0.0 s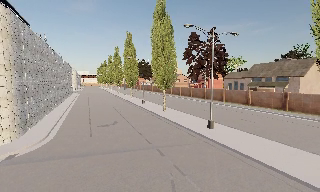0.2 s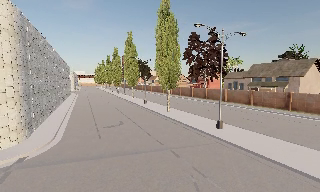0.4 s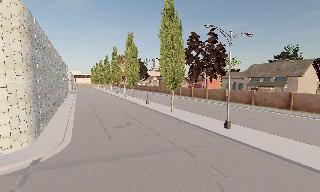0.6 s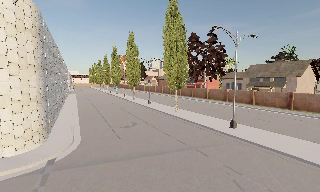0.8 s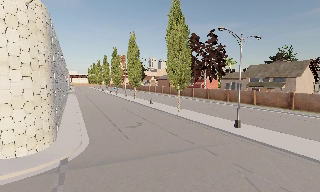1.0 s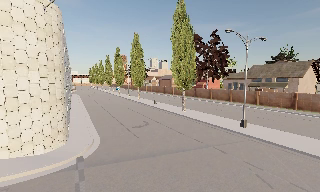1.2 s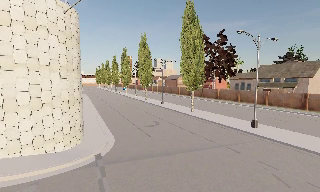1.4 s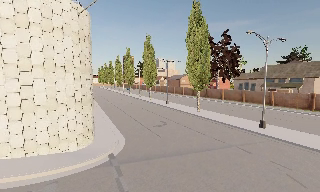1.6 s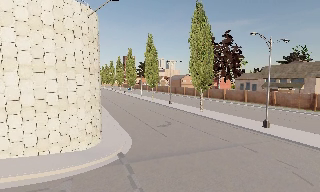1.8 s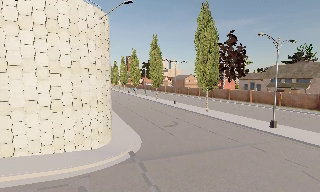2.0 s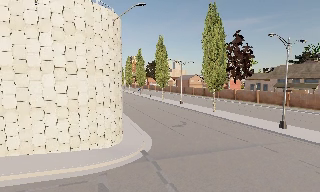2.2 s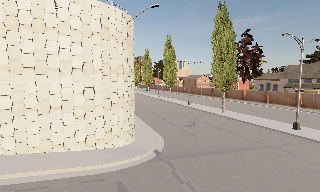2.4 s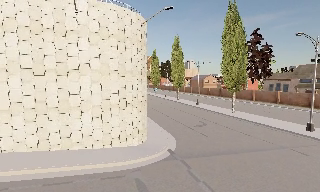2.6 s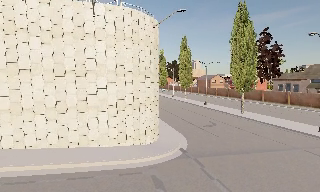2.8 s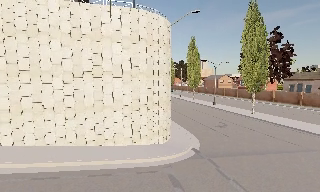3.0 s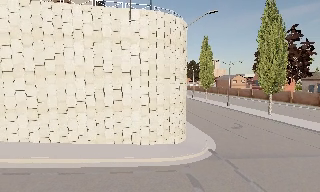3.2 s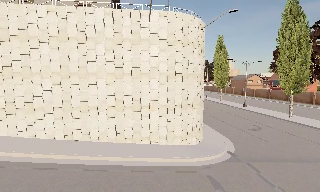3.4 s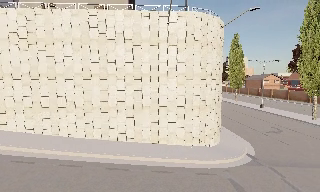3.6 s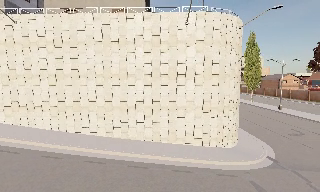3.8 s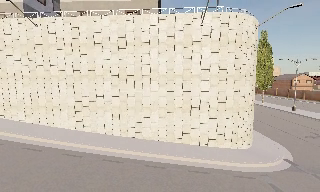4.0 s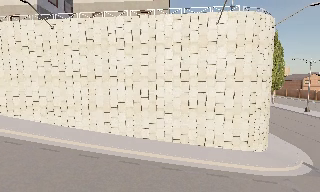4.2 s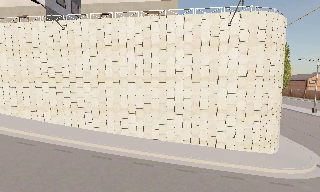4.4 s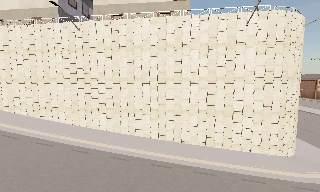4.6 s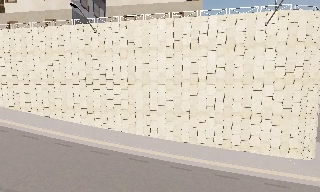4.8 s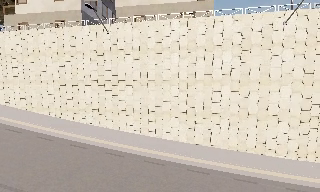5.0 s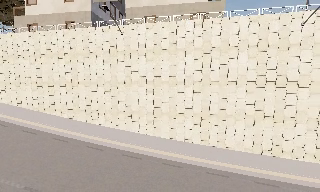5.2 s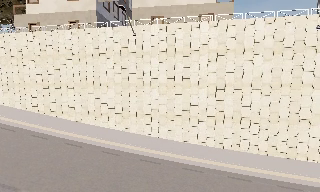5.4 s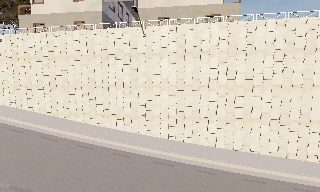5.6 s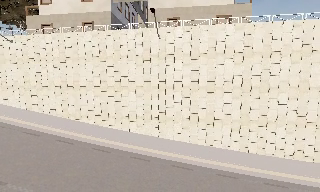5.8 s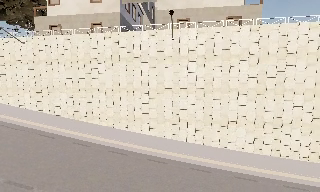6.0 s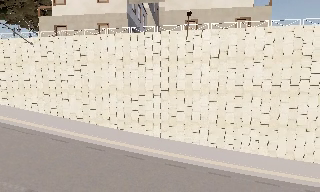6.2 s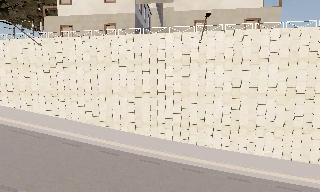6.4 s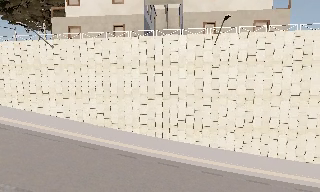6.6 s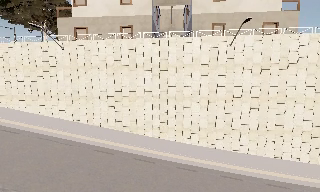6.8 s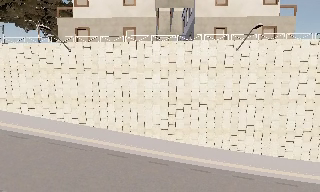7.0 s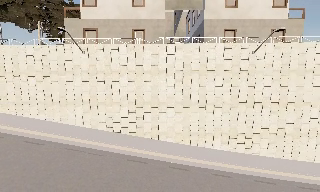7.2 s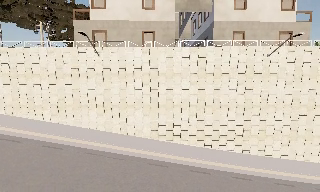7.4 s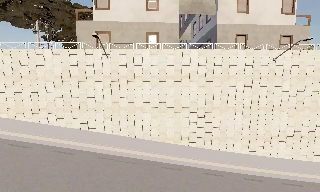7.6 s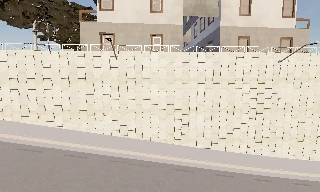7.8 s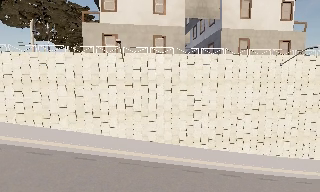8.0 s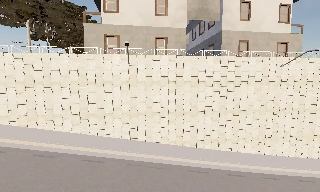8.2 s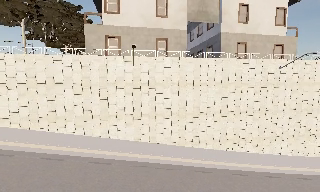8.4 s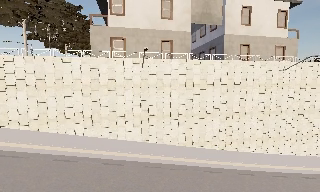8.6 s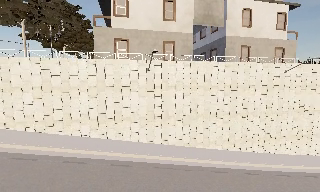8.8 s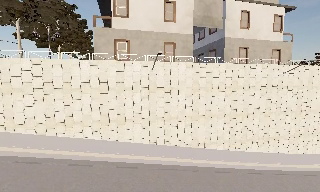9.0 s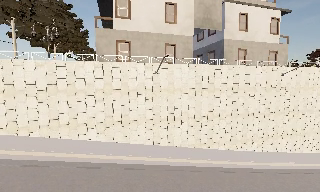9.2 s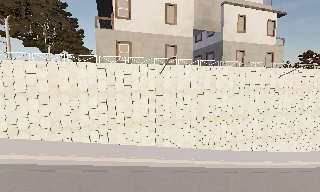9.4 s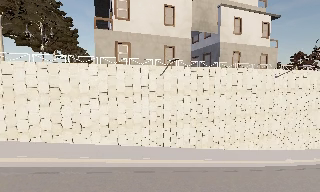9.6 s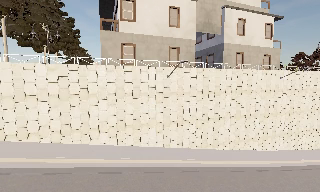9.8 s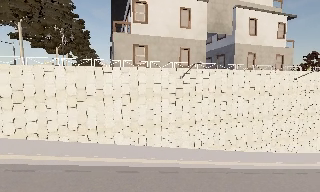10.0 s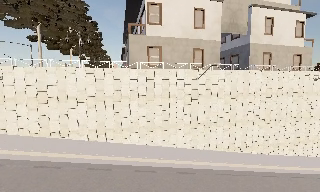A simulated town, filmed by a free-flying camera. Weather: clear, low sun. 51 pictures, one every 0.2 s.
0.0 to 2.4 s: The camera travels to its left, about 8 m, so close, fixed things drift to the right. It loses speed.
2.4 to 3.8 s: The camera swings to its left by about 25 degrees, and the scene slides to the right. It travels to its left, about 3 m, so close, fixed things drift to the right.
3.8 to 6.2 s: The camera travels to its left, about 9 m, so close, fixed things drift to the right.
6.2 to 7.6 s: The camera pans to its right, which is clockwise from overhead, by about 10 degrees. It travels to its left, about 7 m, so close, fixed things drift to the right.
7.6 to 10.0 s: The camera travels to its left, about 6 m, so close, fixed things drift to the right.
The film runs backward here.
